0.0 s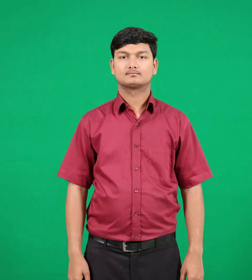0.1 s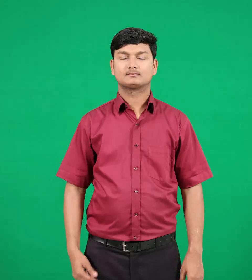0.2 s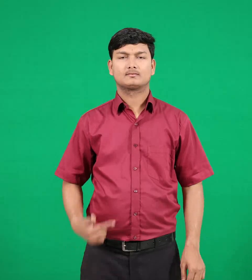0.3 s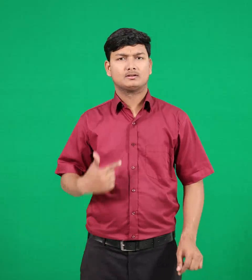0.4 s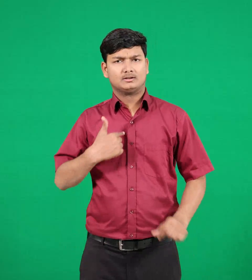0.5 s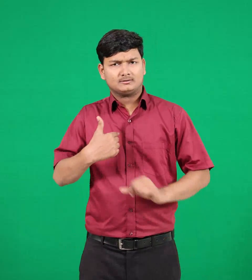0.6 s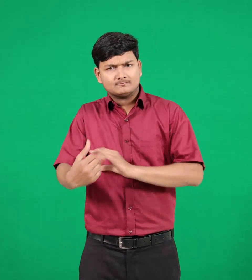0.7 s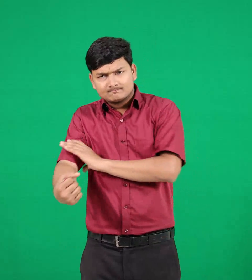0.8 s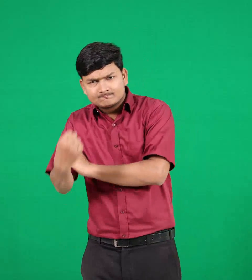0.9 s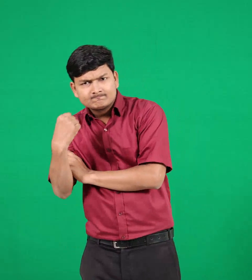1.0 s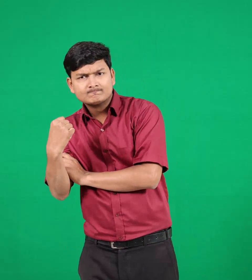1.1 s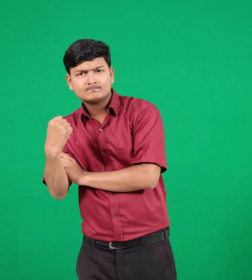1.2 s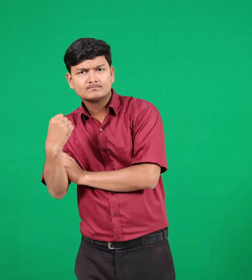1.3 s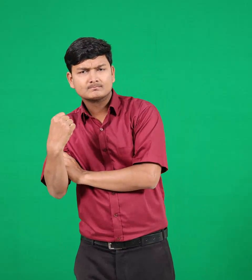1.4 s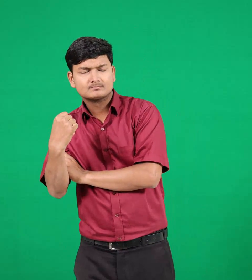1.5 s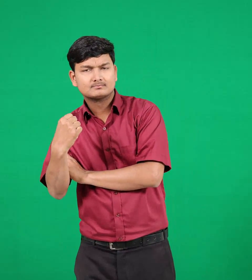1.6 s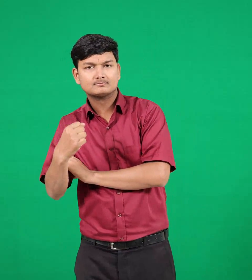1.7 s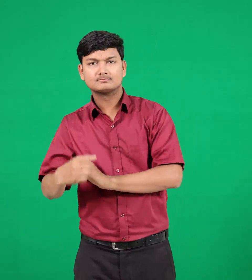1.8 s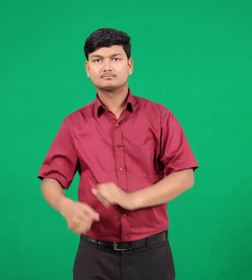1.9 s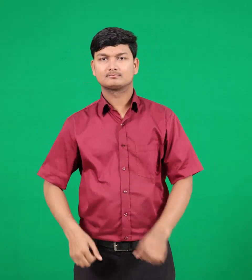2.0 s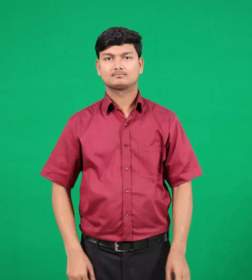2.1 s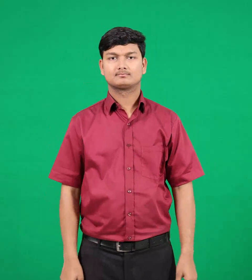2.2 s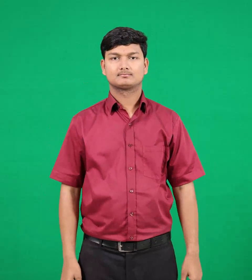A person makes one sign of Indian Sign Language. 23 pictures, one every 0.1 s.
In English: strength
